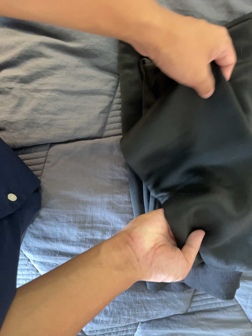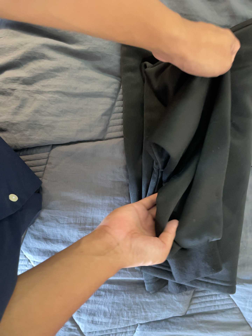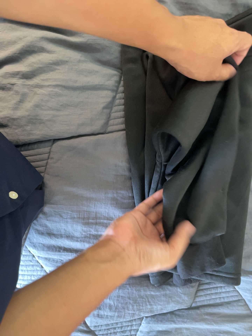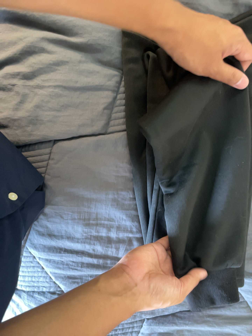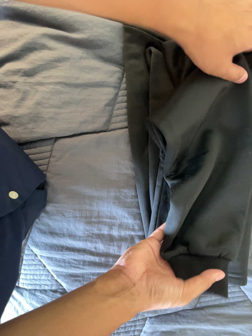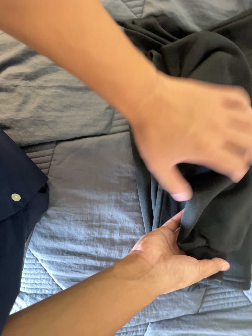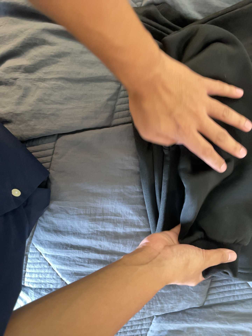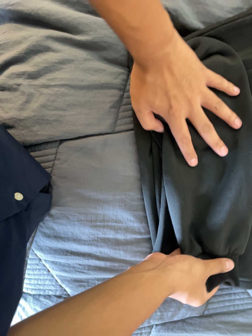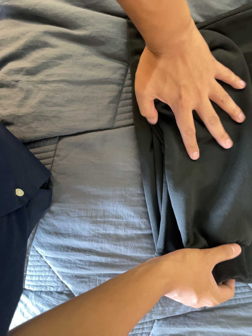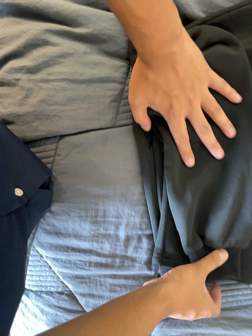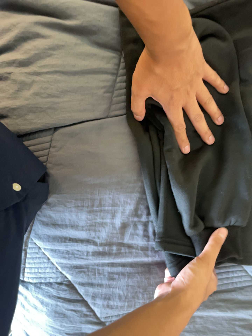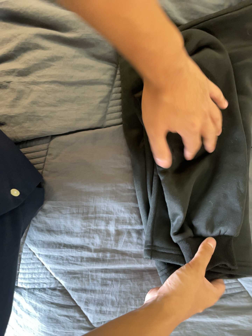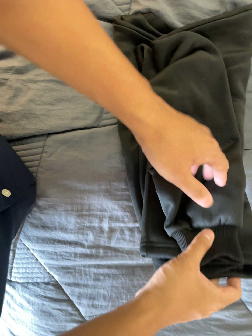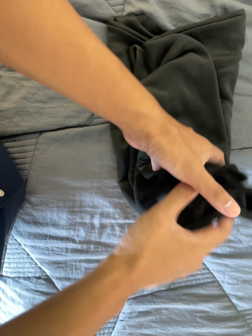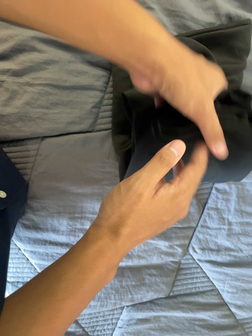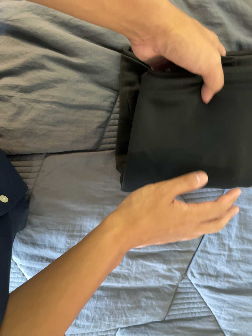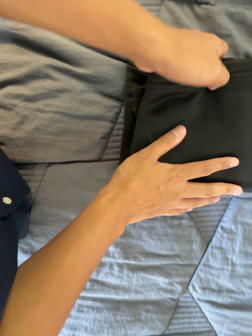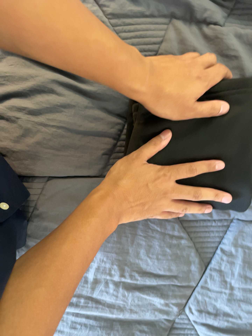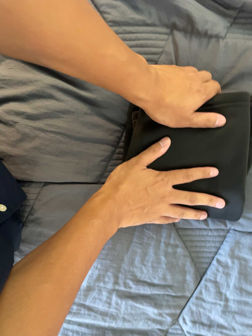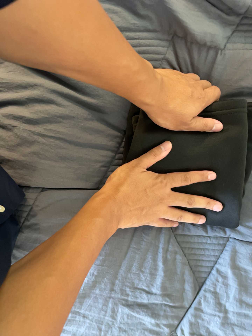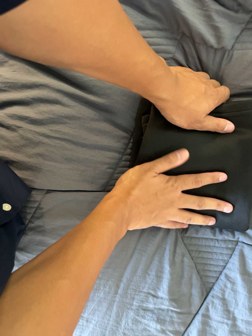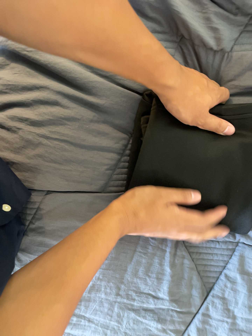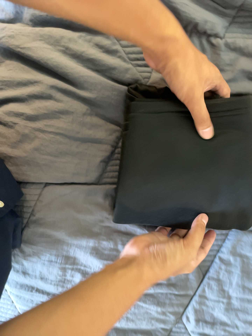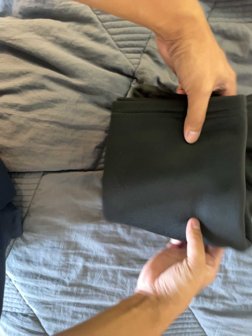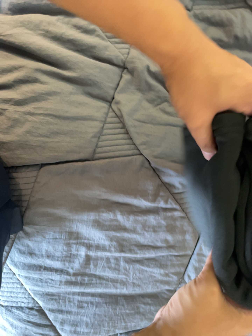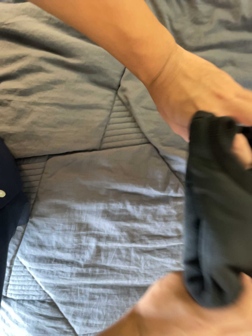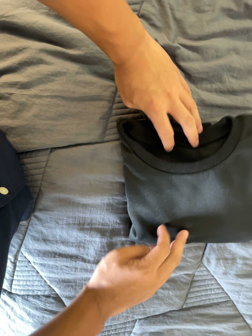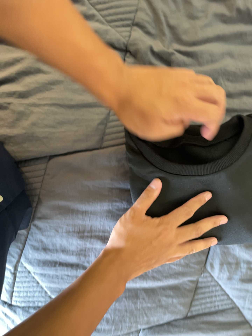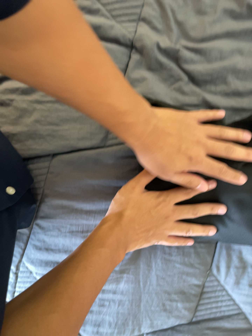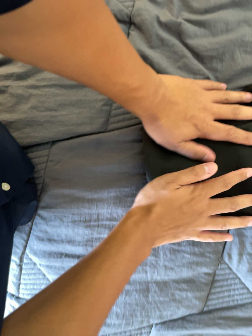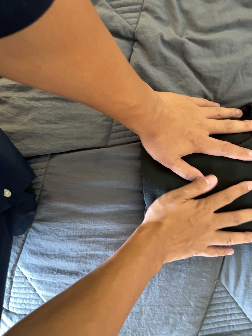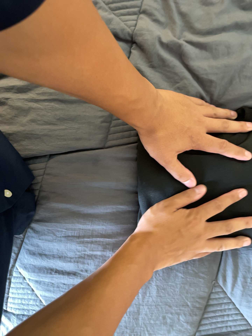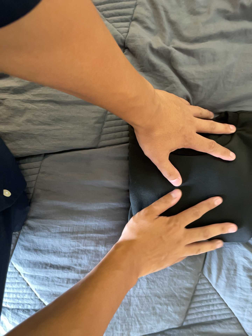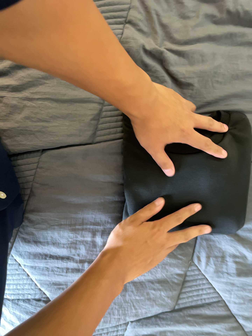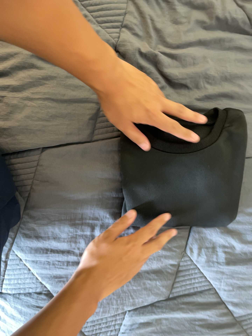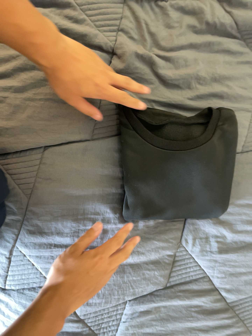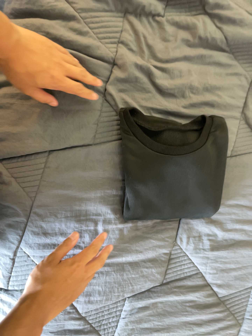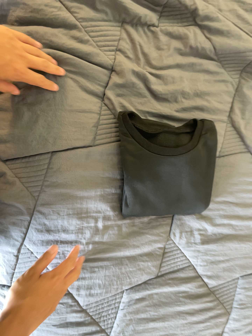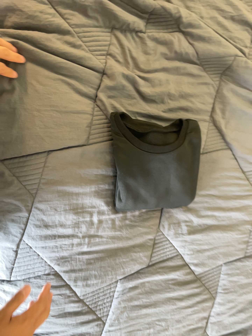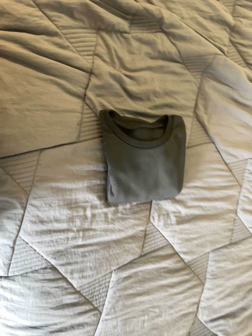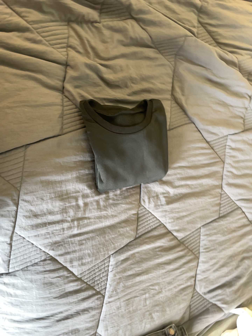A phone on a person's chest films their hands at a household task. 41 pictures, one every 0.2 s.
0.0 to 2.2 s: The camera shifts only a little, or ends up much as it began.
2.2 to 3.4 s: The camera travels toward the top of its view, about 8 cm, so close, fixed things drift downward. It rolls about its line of sight by about 10 degrees, and the scene rotates clockwise.
3.4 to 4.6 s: The camera shifts only a little, or ends up much as it began.
4.6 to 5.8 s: The camera travels toward the bottom of its view, about 8 cm, so close, fixed things drift upward. It rolls about its line of sight by about 10 degrees, and the scene rotates counterclockwise.
5.8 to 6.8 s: The camera travels backward, about 8 cm, so what stands in front gets smaller.
6.8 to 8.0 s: The camera pans to its right by about 20 degrees. It travels backward and to its left, about 22 cm, so what stands in front gets smaller. It rolls about its line of sight by about 10 degrees, and the scene rotates counterclockwise.
The film runs forward here.
